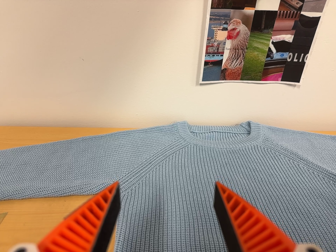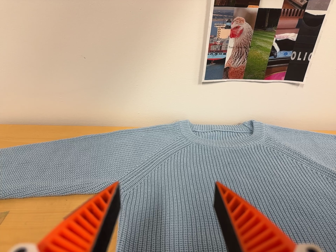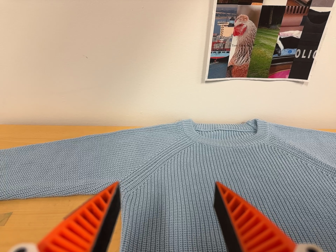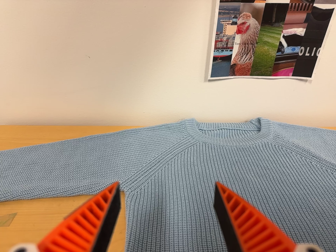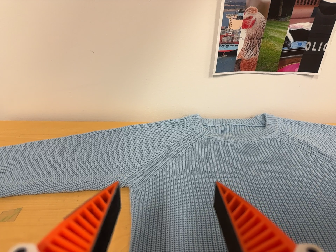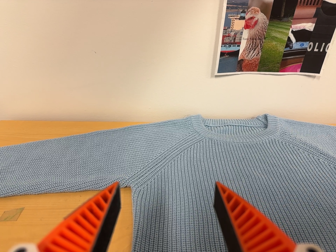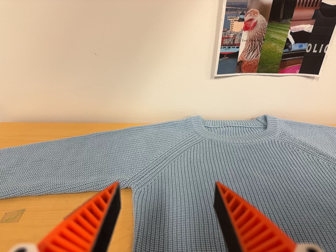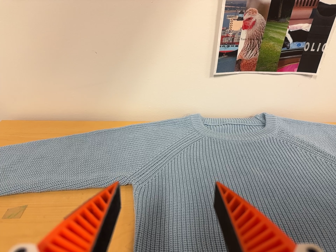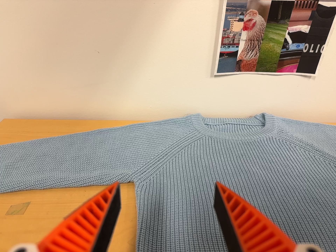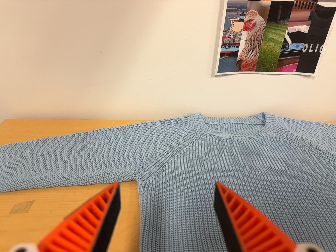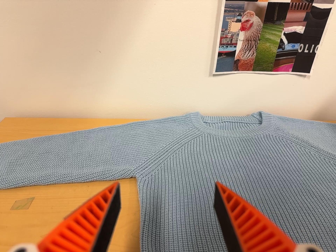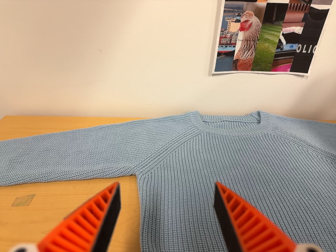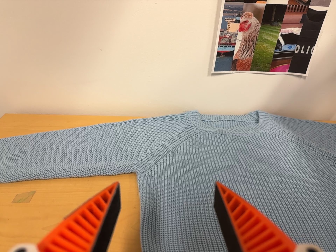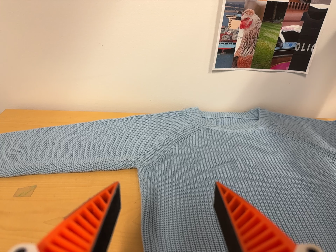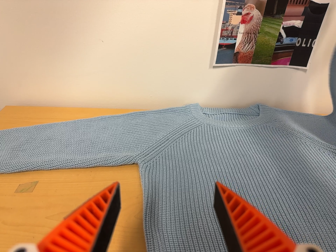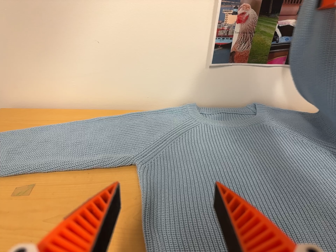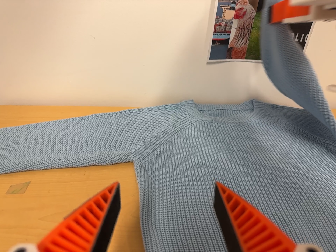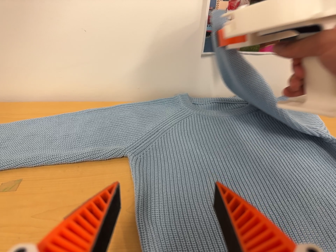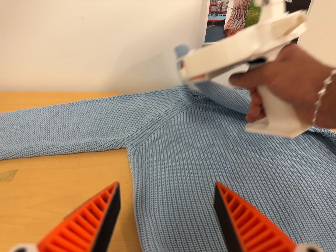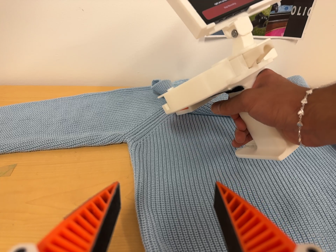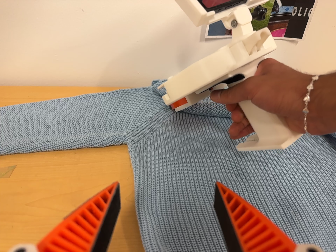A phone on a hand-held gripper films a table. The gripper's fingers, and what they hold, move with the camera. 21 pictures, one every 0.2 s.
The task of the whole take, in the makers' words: right arm across.
0.0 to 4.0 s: The camera travels to its left and toward the bottom of its view, about 7 cm.
The film runs forward here.
